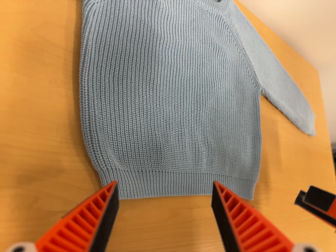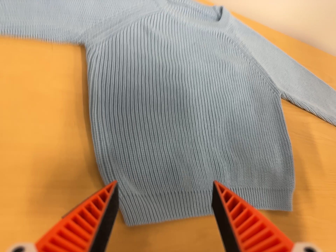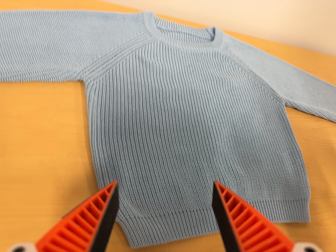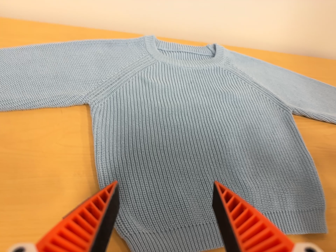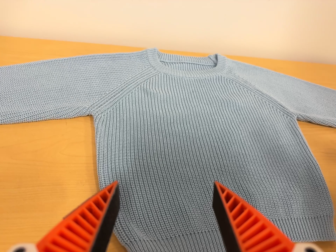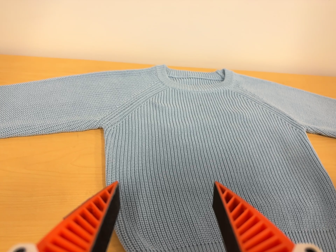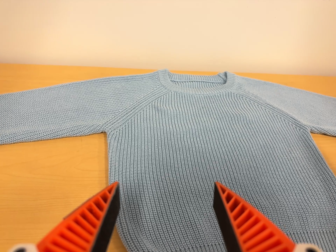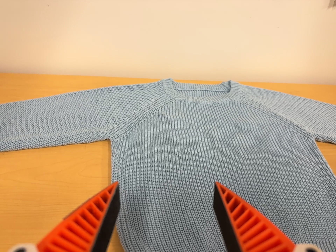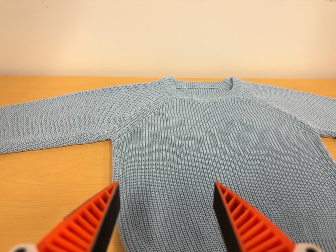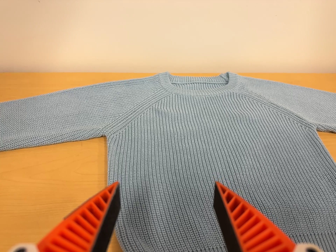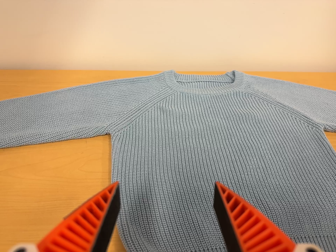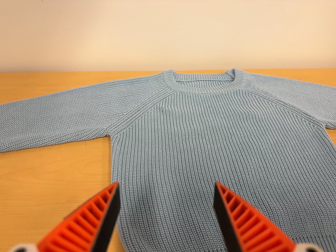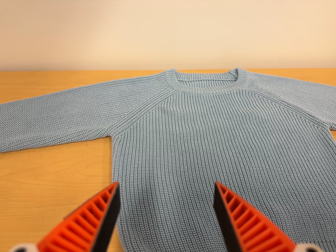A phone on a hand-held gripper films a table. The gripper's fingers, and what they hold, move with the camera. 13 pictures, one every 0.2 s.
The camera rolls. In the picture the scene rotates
counterclockwise.
The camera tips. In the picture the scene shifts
downward.
0.0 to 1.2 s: The camera pans to its left by about 25 degrees. It travels to its right, about 14 cm. Its aim tips toward the top of its view by about 25 degrees, and the scene shifts downward. It rolls about its line of sight by about 25 degrees, and the scene rotates counterclockwise.
1.2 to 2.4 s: The camera shifts only a little, or ends up much as it began.
The film runs forward here.
